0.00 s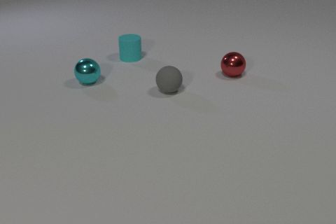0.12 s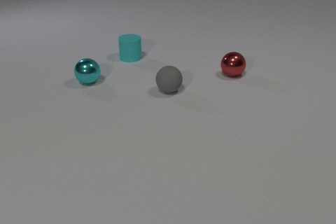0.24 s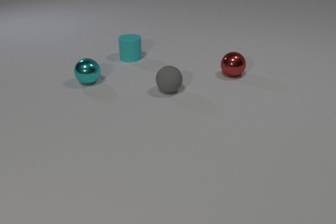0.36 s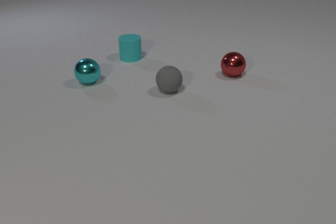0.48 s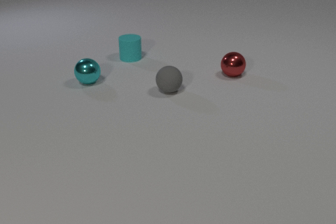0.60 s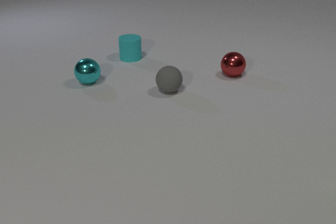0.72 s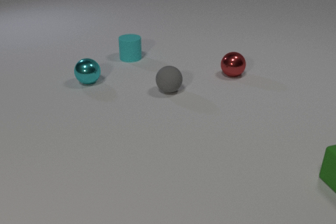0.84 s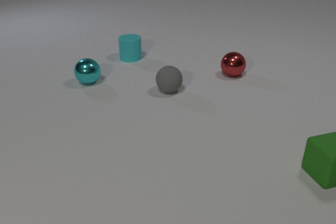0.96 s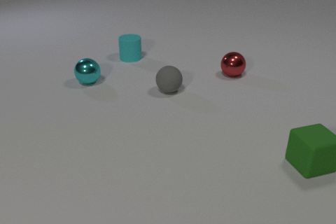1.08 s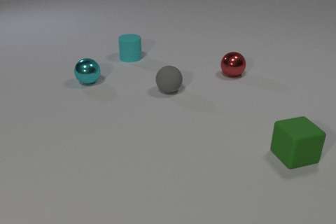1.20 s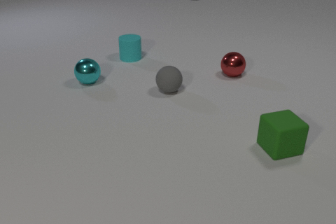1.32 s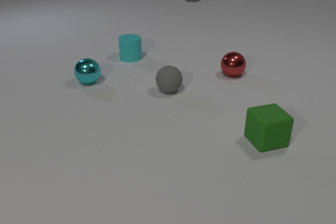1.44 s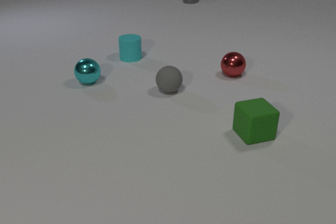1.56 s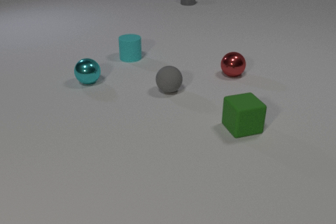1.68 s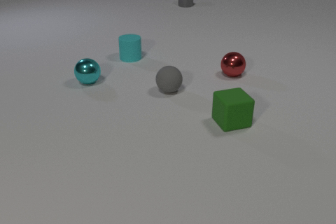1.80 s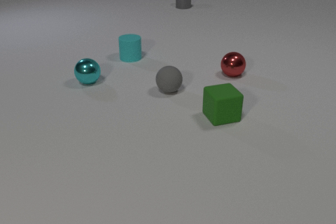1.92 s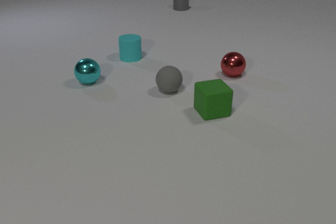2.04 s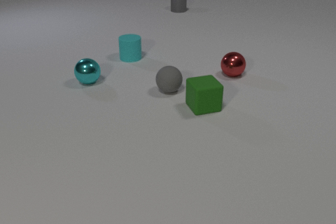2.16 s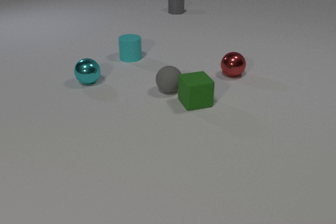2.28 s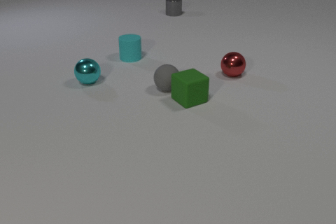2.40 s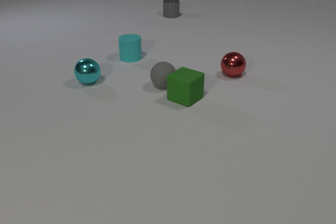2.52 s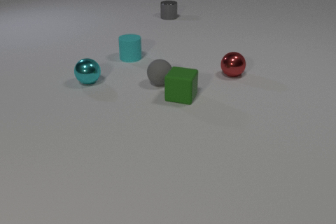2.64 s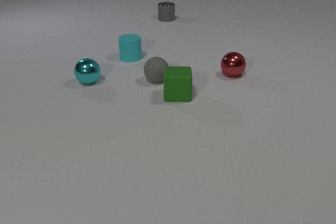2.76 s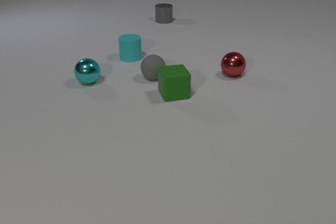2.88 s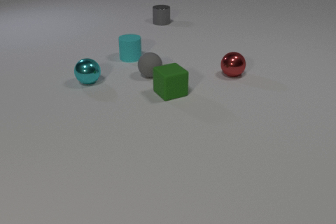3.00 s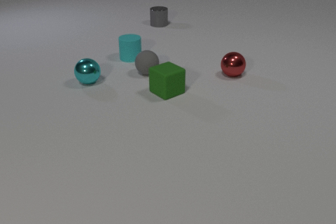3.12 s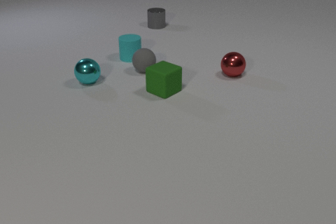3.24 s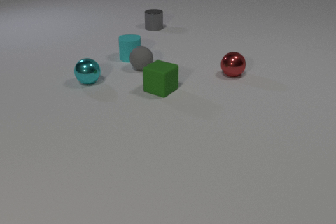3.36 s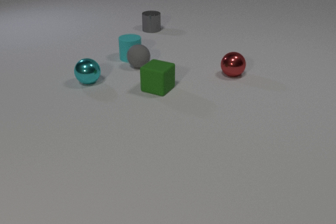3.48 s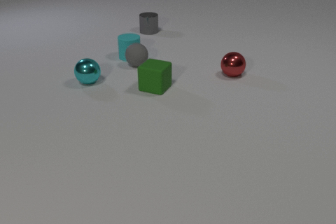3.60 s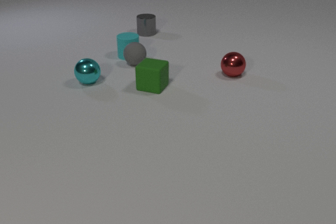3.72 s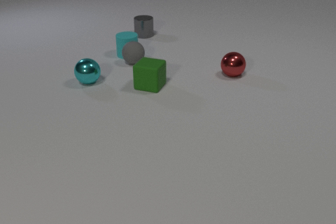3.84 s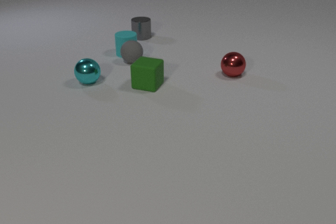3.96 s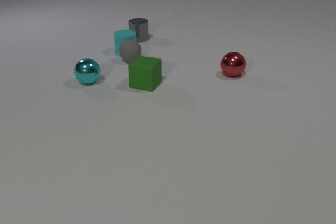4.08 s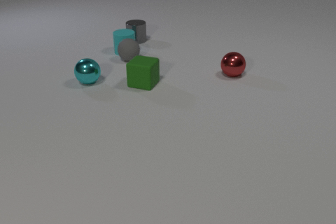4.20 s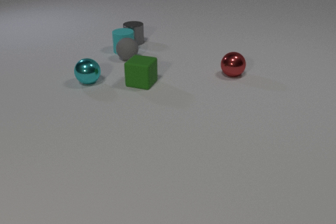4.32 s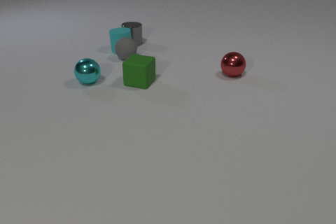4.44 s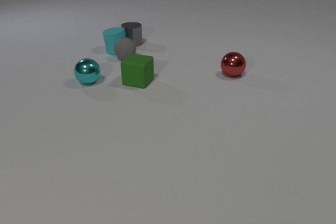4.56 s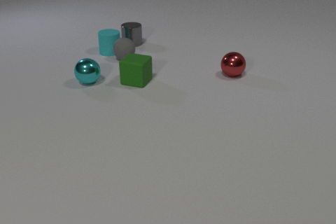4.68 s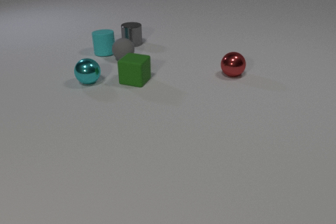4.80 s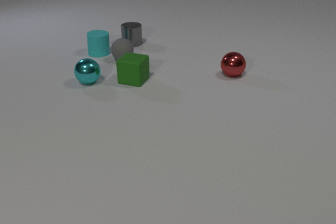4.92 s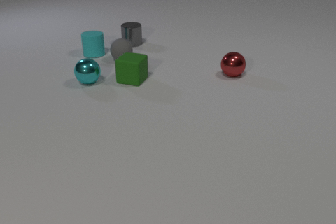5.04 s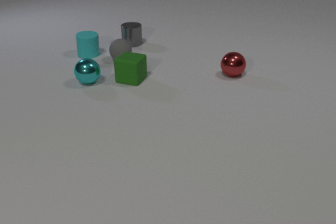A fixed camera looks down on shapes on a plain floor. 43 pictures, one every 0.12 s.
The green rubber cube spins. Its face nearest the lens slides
to the right.
The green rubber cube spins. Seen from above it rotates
counterclockwise.
0.00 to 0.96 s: The green rubber cube comes in at the right edge, slides to the left and away from the camera.
0.96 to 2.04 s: The green rubber cube slides to the left and away from the camera. The gray metal cylinder comes in at the top edge, slides toward the camera.
2.04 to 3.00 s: The green rubber cube slides to the left and away from the camera, spins counterclockwise seen from above by about 105 degrees, its near face sliding to the right. The gray rubber sphere rolls away from the camera and to the left. The gray metal cylinder slides toward the camera. The green rubber cube and the gray rubber sphere collide.
3.00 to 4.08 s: The green rubber cube slides to the left and away from the camera, spins counterclockwise seen from above by about 30 degrees, its near face sliding to the right. The gray rubber sphere rolls away from the camera and to the left. The cyan rubber cylinder slides away from the camera. The gray metal cylinder slides toward the camera and to the left. The gray rubber sphere and the cyan rubber cylinder collide.
4.08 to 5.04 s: The green rubber cube slides to the left and away from the camera. The gray rubber sphere rolls to the left. The cyan rubber cylinder slides to the left. The gray metal cylinder slides toward the camera and to the left. The cyan rubber cylinder and the gray metal cylinder collide.
How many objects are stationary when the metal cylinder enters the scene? 4.
What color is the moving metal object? gray.
How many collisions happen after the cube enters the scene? 3.
